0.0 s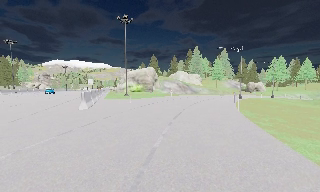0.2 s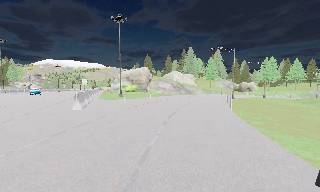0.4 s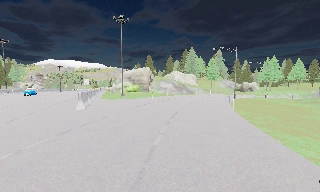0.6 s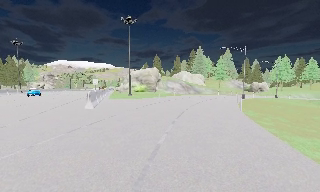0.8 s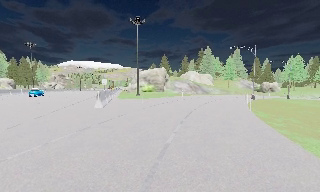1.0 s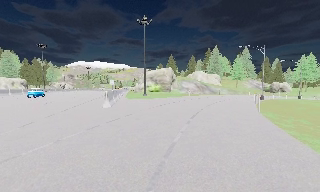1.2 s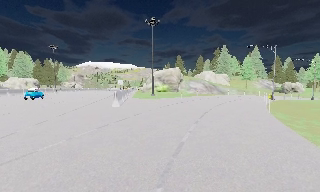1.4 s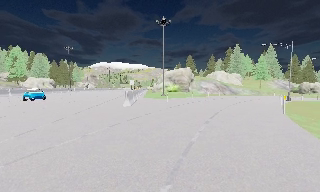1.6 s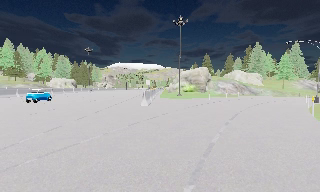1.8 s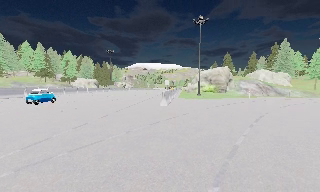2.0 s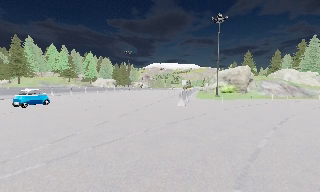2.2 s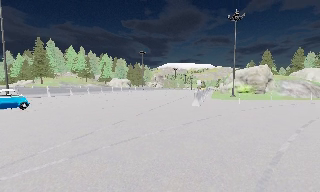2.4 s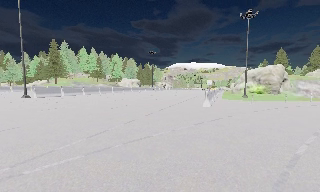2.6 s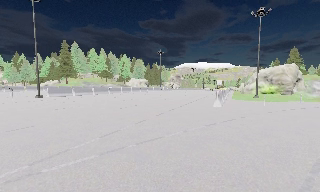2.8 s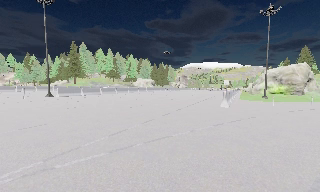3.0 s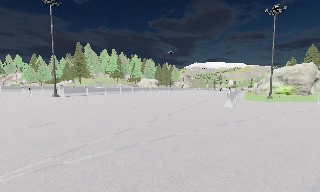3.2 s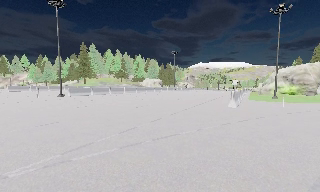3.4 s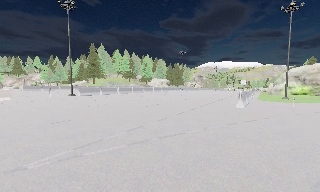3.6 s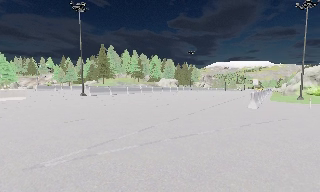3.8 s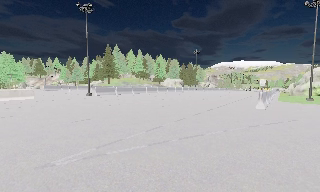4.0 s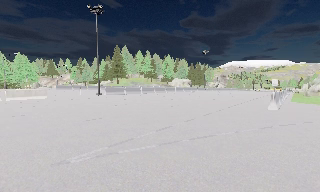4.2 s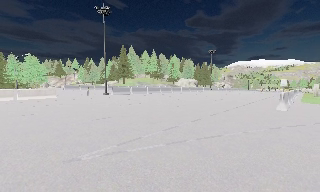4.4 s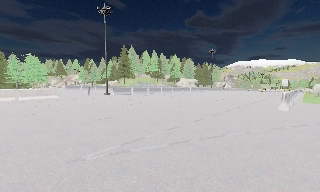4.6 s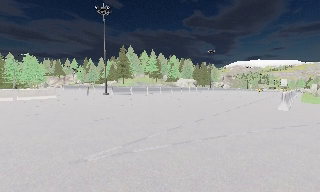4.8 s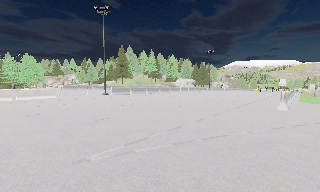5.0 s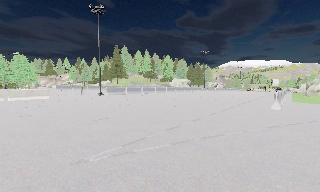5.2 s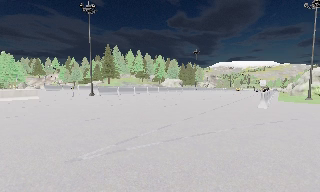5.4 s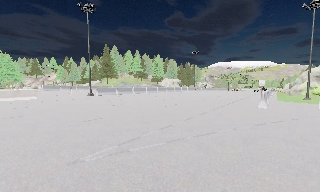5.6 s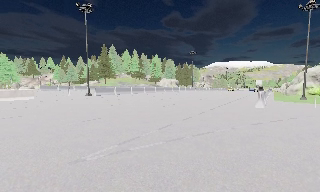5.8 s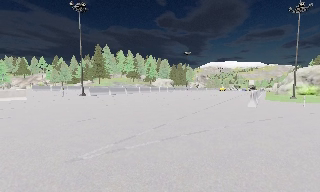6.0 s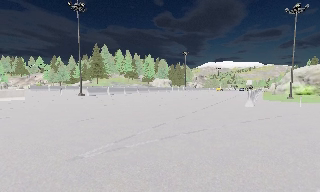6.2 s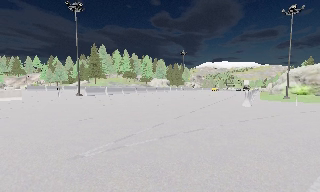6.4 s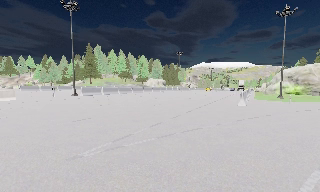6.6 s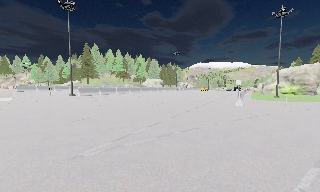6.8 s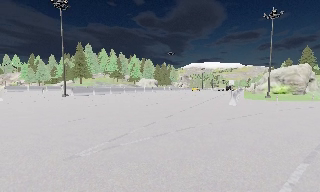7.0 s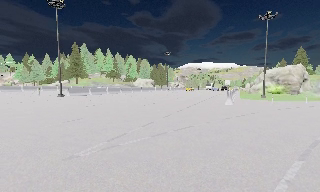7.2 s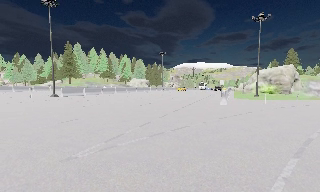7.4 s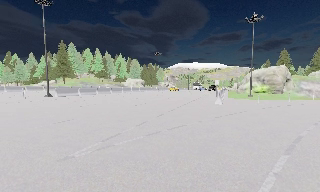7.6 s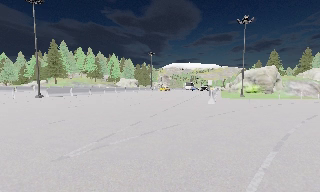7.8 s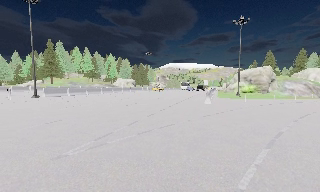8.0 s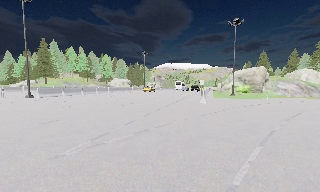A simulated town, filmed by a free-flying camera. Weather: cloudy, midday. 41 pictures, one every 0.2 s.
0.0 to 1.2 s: The camera shifts only a little, or ends up much as it began.
1.2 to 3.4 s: The camera swings to its left by about 40 degrees, and the scene slides to the right. It travels to its left and backward, about 1 m, so close, fixed things drift to the right.
3.4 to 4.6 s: The camera travels to its left, about 0.5 m, so close, fixed things drift to the right.
4.6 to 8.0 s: The scene slides to the left, as the camera pans about 25 degrees to its right. It travels backward and to its left, about 1.5 m, so what stands in front gets smaller.
The film runs backward here.
